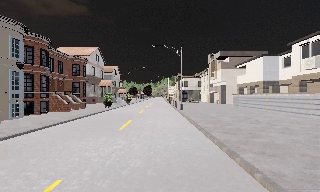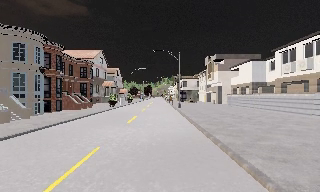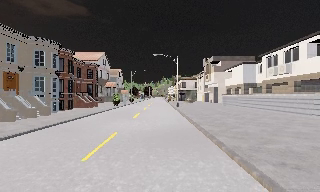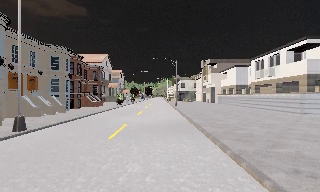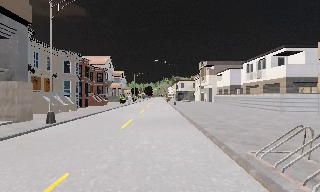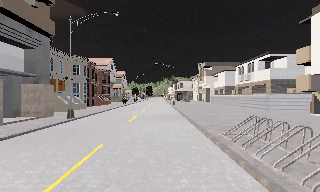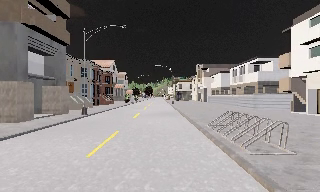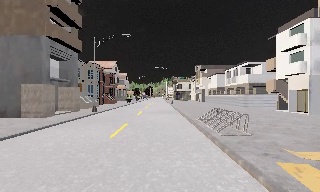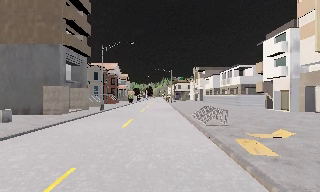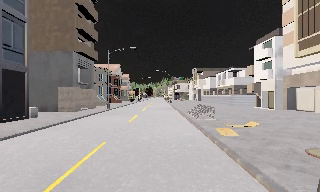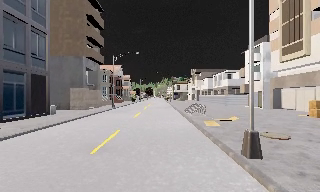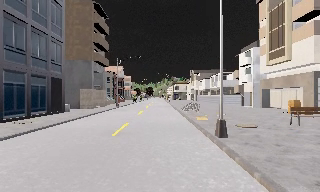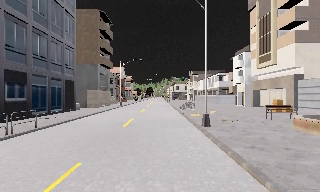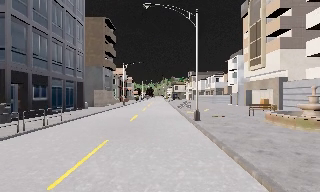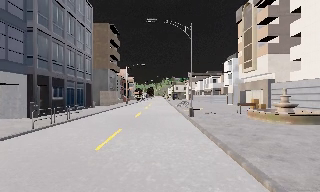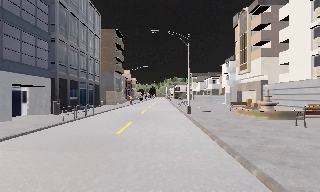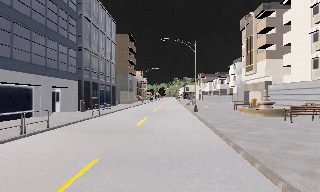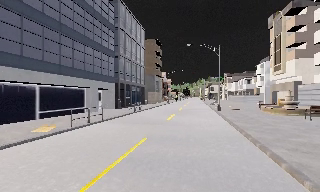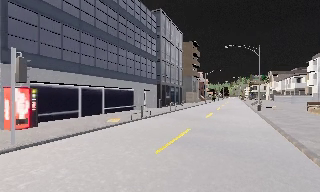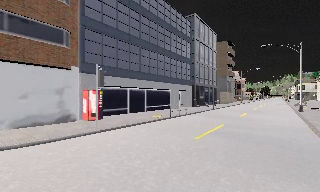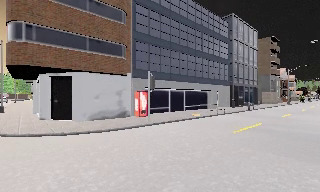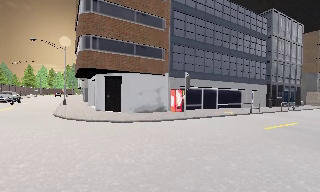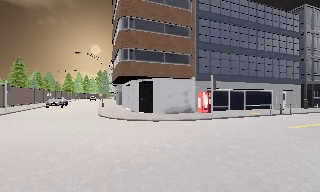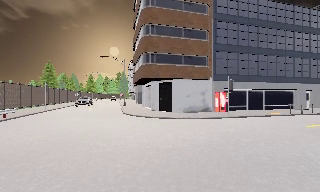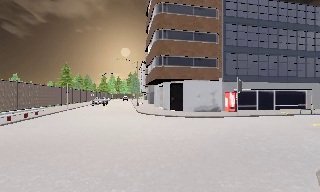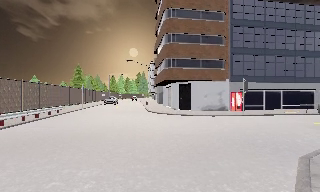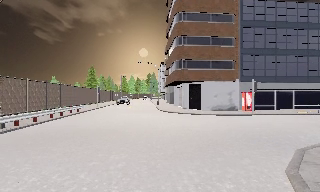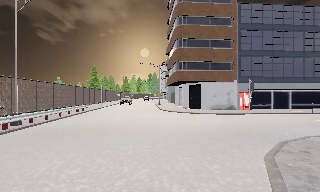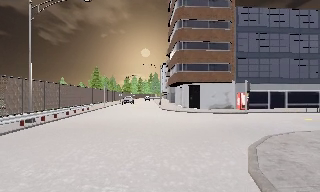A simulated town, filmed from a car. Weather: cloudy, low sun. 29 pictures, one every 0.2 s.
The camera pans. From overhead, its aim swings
counterclockwise.
The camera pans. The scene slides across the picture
to the right.
0.0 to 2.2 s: The camera travels backward, about 25 m, so what stands in front gets smaller.
2.2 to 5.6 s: The scene slides to the right, as the camera pans about 85 degrees to its left. It travels backward, about 25 m. It loses speed.
The film runs backward here.
